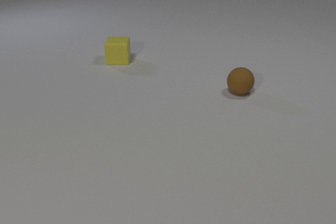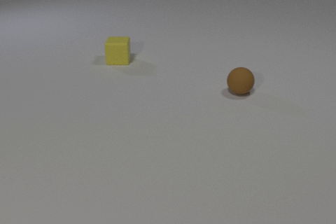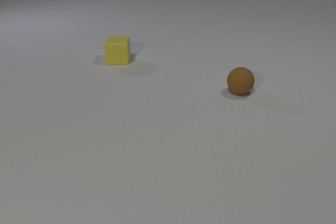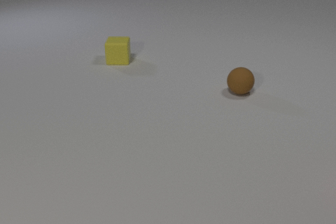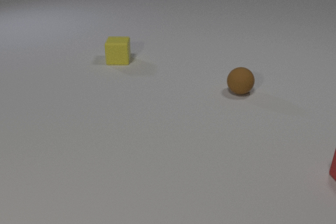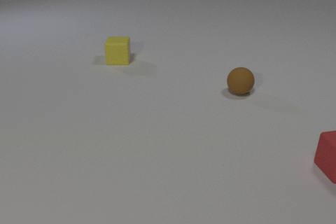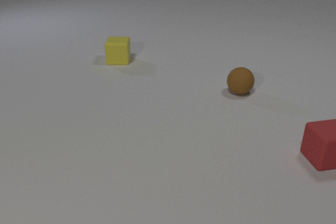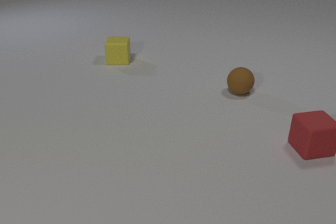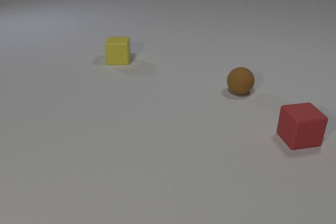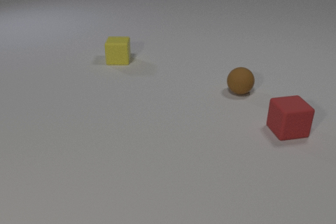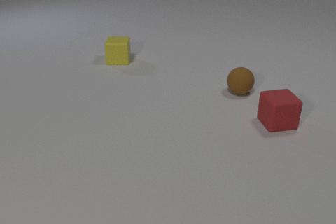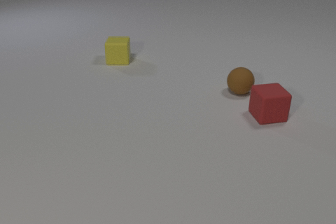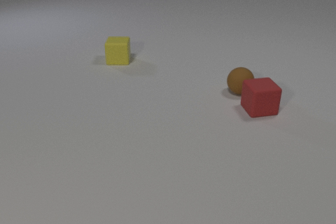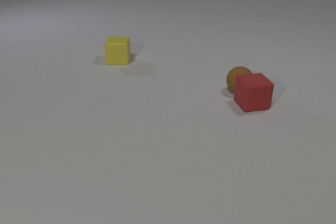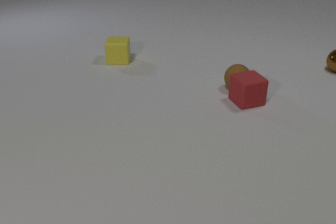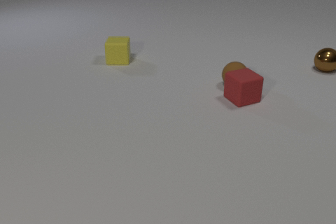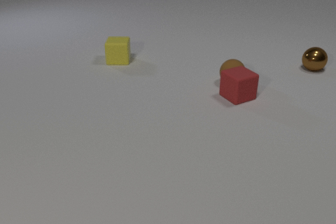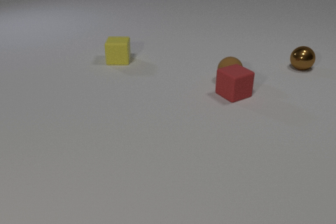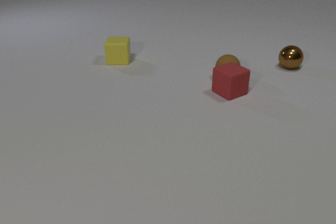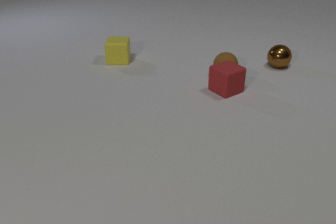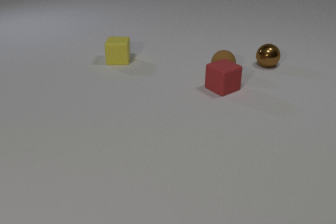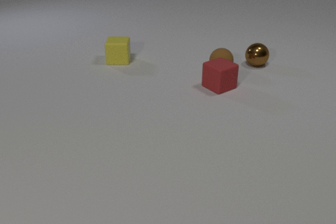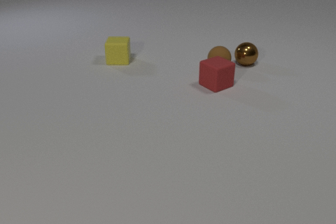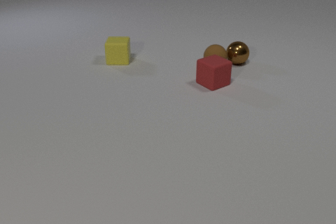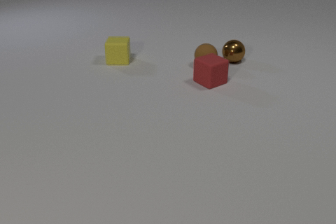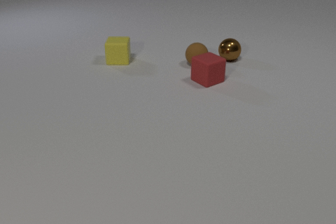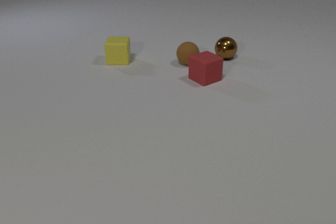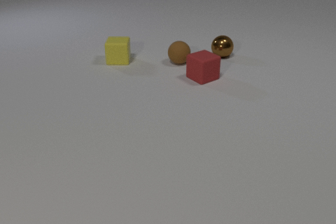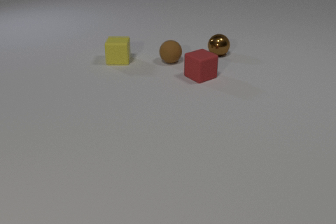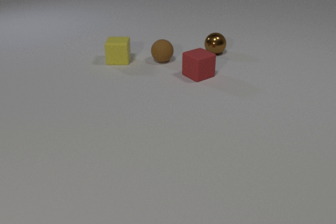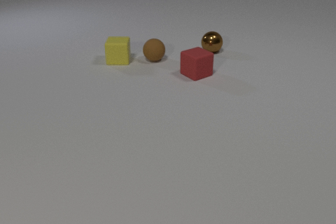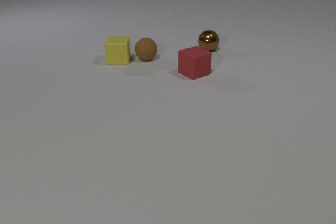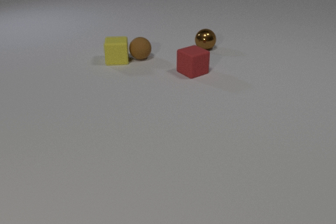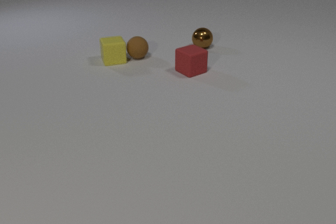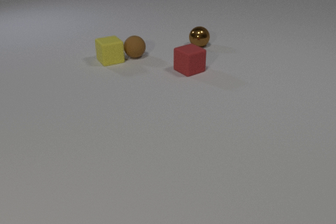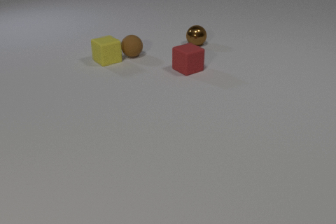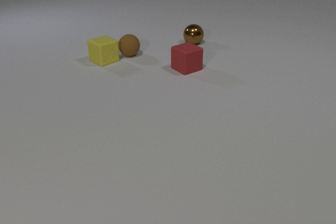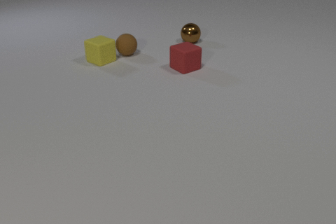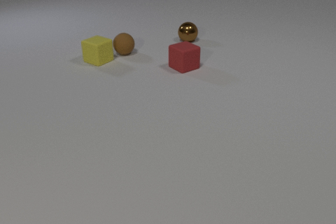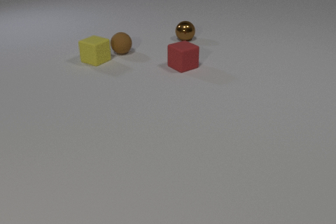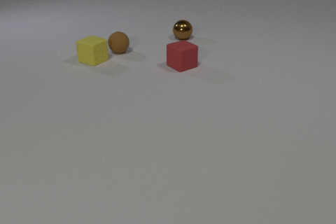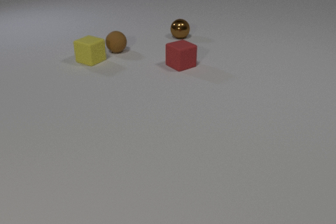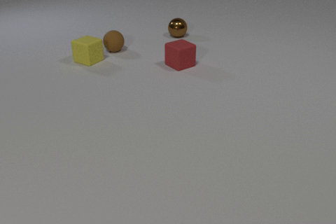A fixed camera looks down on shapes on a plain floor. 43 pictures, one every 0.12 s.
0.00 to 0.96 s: The red rubber cube comes in at the right edge, slides to the left and away from the camera.
0.96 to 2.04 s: The red rubber cube slides away from the camera and to the left. The brown rubber sphere rolls away from the camera and to the left. The brown metal sphere comes in at the right edge, rolls to the left. The red rubber cube and the brown rubber sphere collide.
2.04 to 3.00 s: The red rubber cube slides away from the camera and to the left. The brown rubber sphere rolls away from the camera and to the left. The brown metal sphere rolls to the left. The brown rubber sphere and the brown metal sphere collide.
3.00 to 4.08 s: The red rubber cube slides away from the camera and to the left. The brown rubber sphere rolls to the left. The brown metal sphere rolls away from the camera and to the left. The yellow rubber cube slides to the left, spins counterclockwise seen from above by about 30 degrees, its near face sliding to the right. The brown rubber sphere and the yellow rubber cube collide.
4.08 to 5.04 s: The red rubber cube slides away from the camera and to the left. The brown rubber sphere rolls to the left and away from the camera. The brown metal sphere rolls away from the camera and to the left. The yellow rubber cube slides to the left, spins so that its near face slides to the right, counterclockwise seen from above.
How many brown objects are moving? 2.
What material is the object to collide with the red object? rubber.
How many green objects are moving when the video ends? 0.
